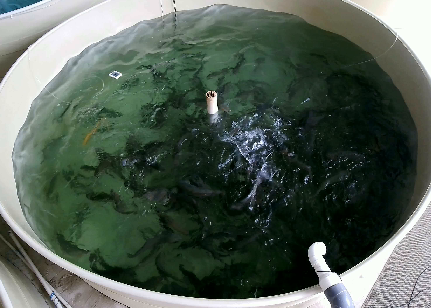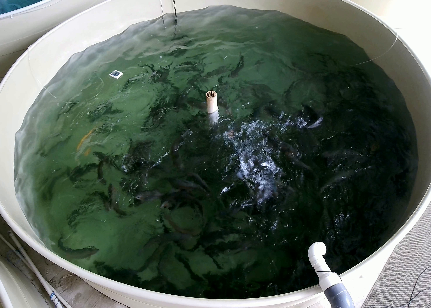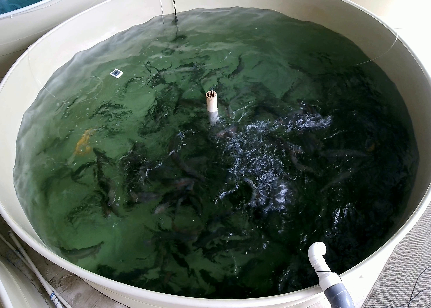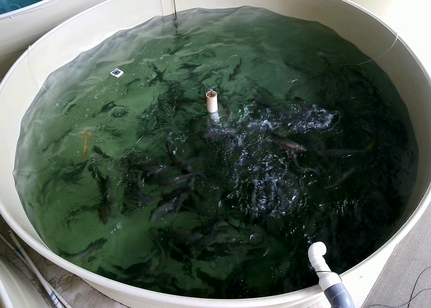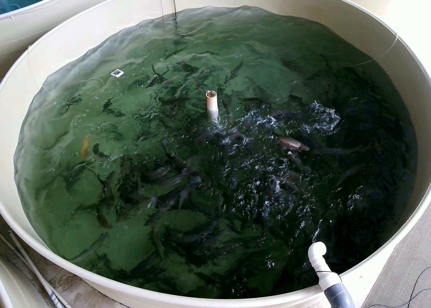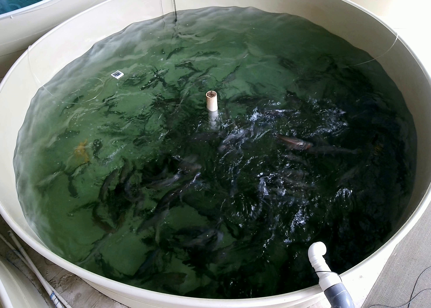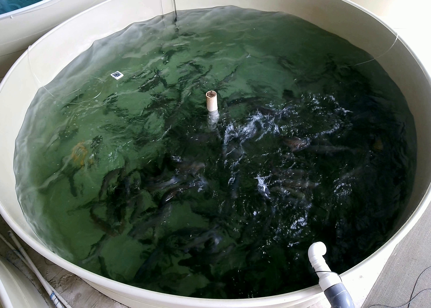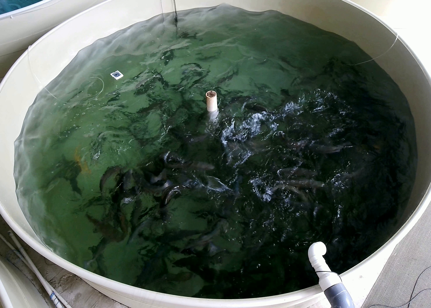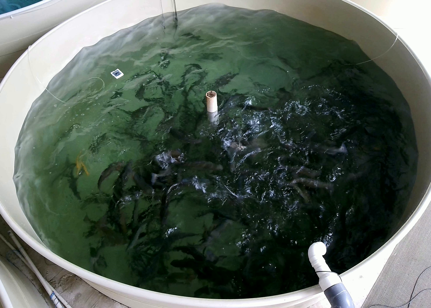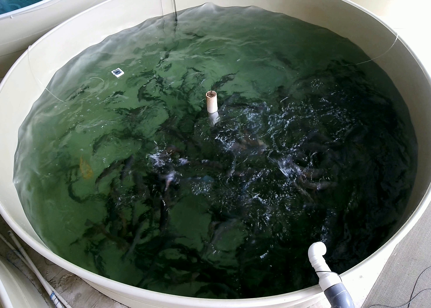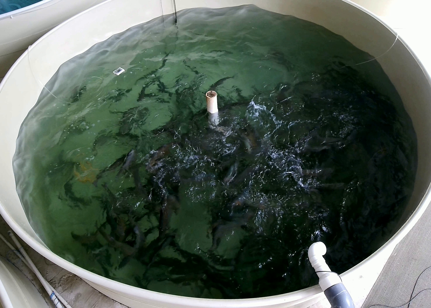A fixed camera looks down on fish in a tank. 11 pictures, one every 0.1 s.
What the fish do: Strong feeding.
